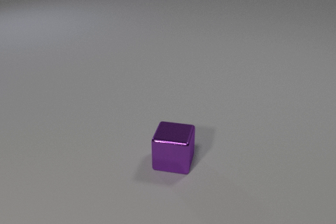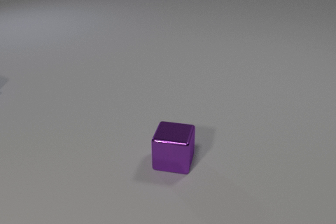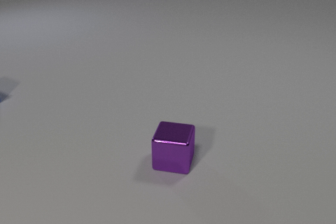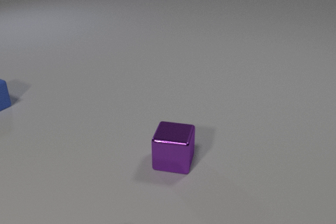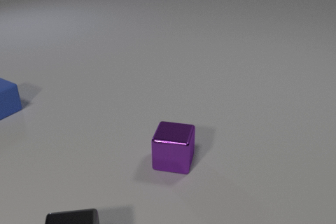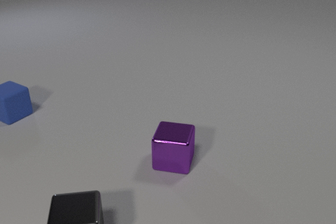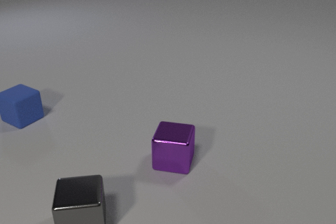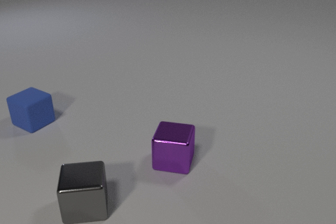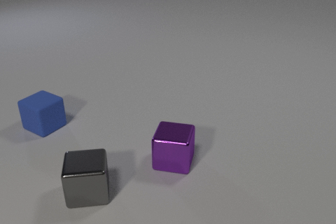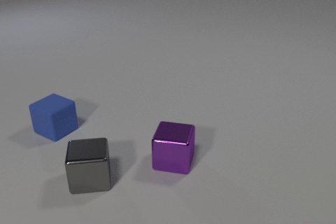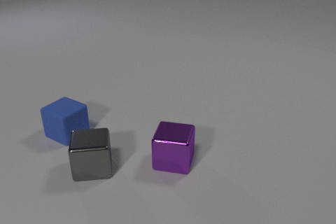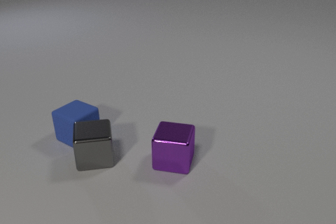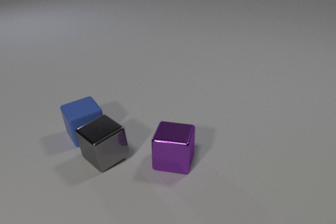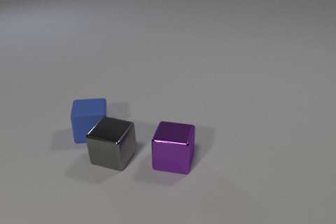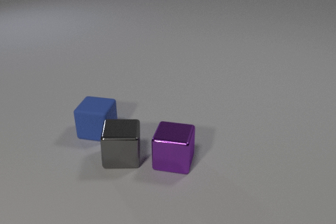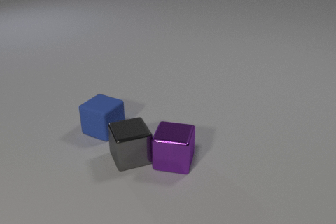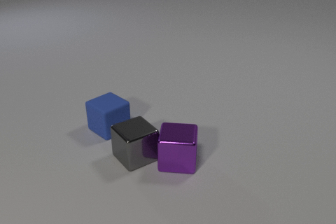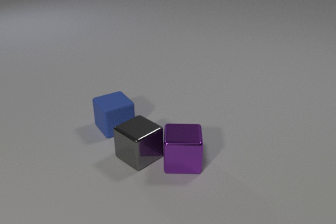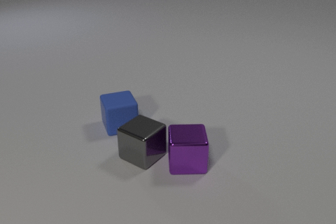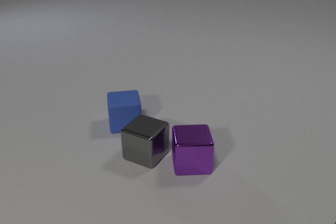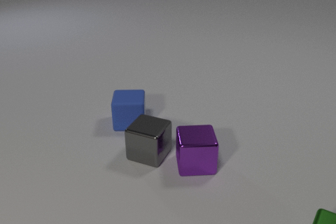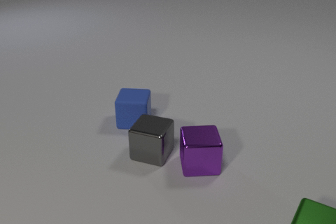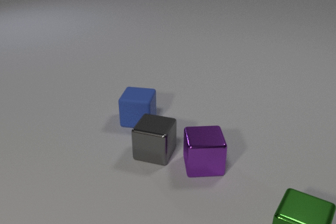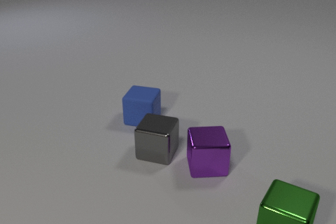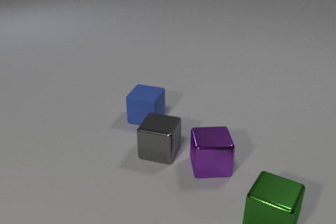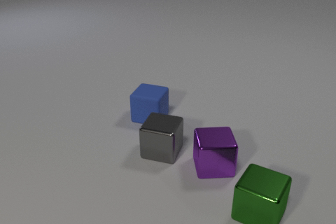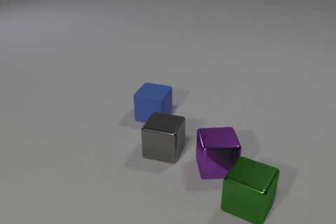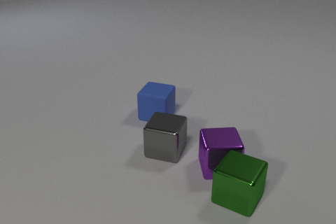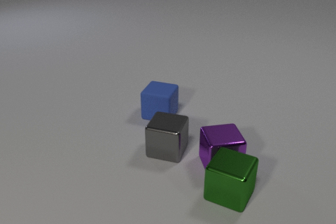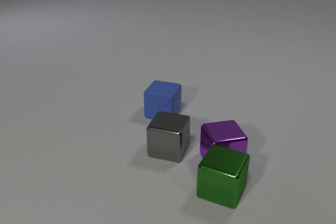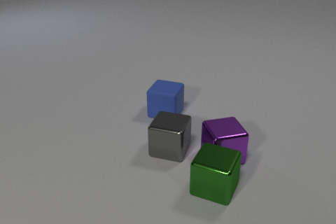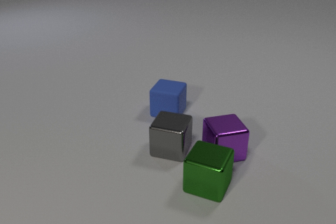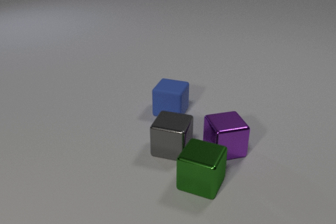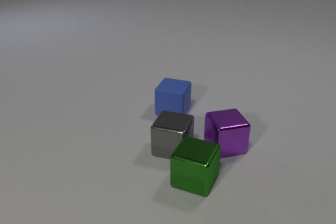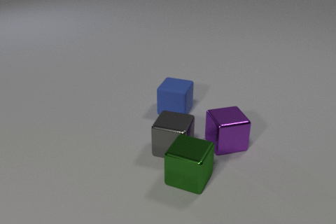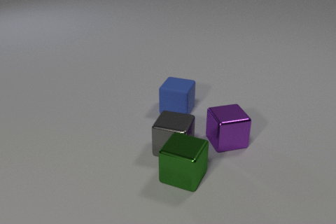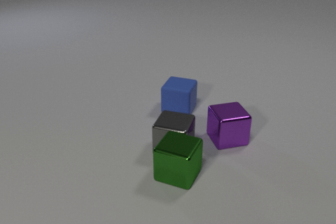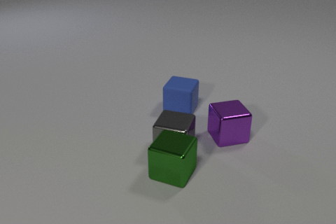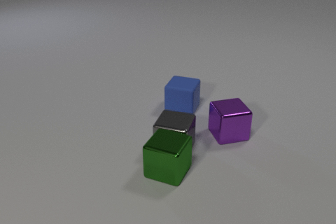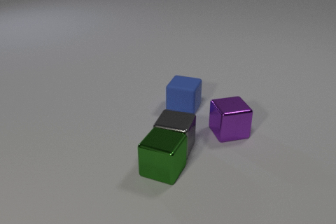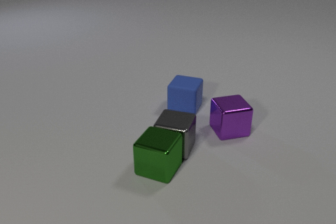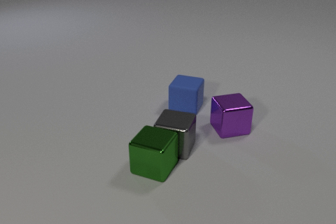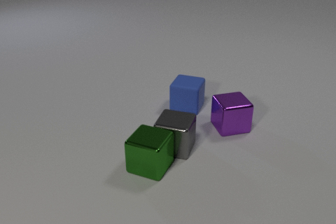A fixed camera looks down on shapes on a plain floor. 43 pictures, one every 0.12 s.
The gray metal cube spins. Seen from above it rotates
counterclockwise.
The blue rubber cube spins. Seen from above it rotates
clockwise.
0.00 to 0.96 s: The gray metal cube comes in at the bottom edge, slides away from the camera. The blue rubber cube comes in at the left edge, slides toward the camera and to the right.
0.96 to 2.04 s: The gray metal cube slides to the right and away from the camera, spins counterclockwise seen from above by about 135 degrees, its near face sliding to the right. The blue rubber cube slides to the right, spins so that its near face slides to the left, clockwise seen from above. The purple metal cube slides to the right. The gray metal cube and the blue rubber cube collide. The gray metal cube and the purple metal cube collide.
2.04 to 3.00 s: The gray metal cube slides to the right, spins counterclockwise seen from above by about 30 degrees, its near face sliding to the right. The blue rubber cube slides to the right and away from the camera, spins clockwise seen from above by about 45 degrees, its near face sliding to the left. The purple metal cube slides to the right. The green metal cube comes in at the bottom edge, slides to the left and away from the camera.
3.00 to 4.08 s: The gray metal cube slides to the right. The blue rubber cube slides to the right and away from the camera. The purple metal cube slides away from the camera. The green metal cube slides to the left and away from the camera. The purple metal cube and the green metal cube collide.
4.08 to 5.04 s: The blue rubber cube slides to the right and away from the camera. The purple metal cube slides away from the camera. The green metal cube slides to the left and away from the camera. The gray metal cube and the green metal cube collide.
How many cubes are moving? 4.
Are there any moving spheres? no.
How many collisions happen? 4.
